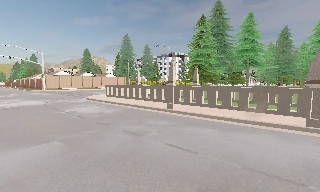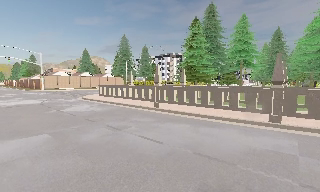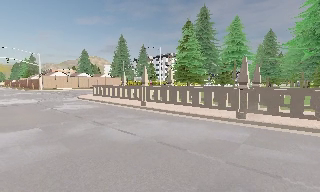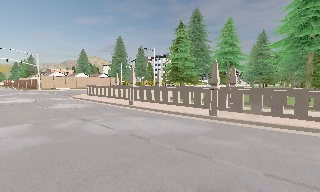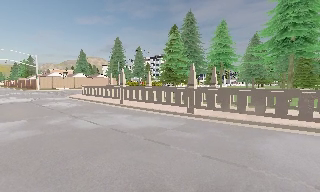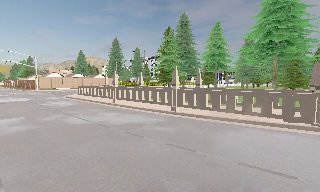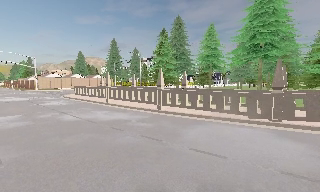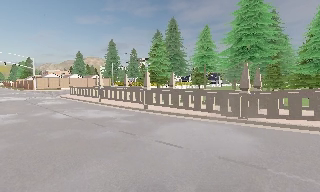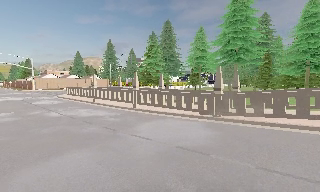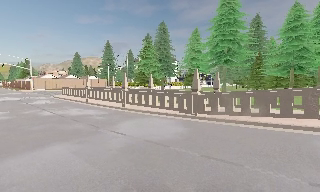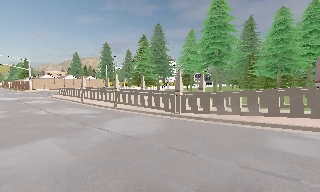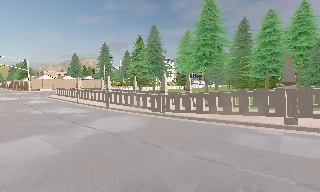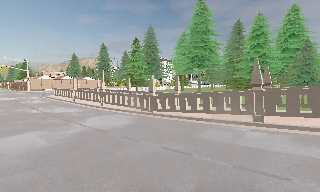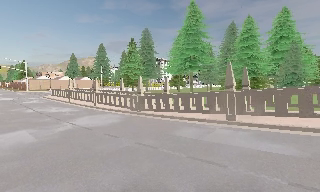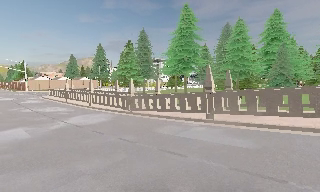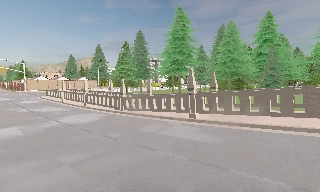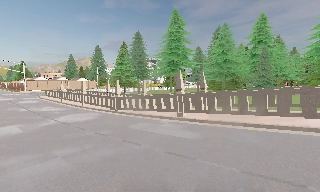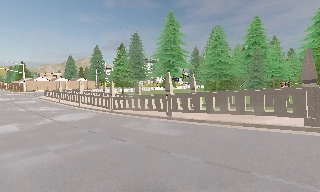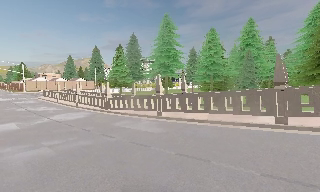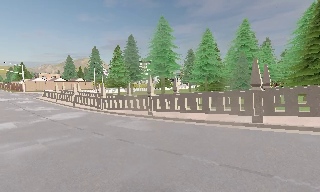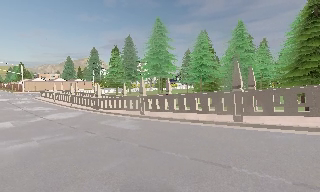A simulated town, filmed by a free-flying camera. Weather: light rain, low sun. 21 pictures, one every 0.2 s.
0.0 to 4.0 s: The camera travels to its right and backward, about 20 m, so close, fixed things drift to the left.
The film runs backward here.
